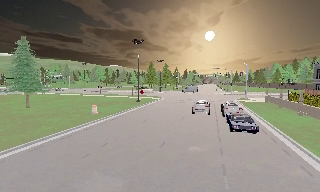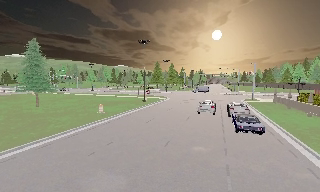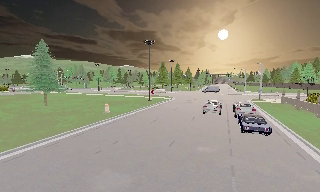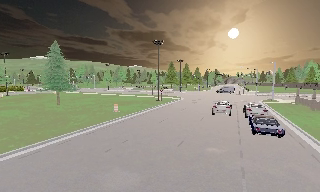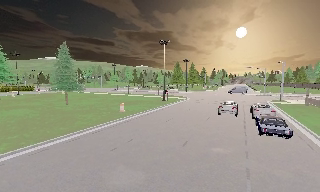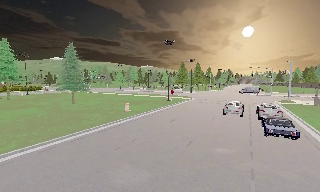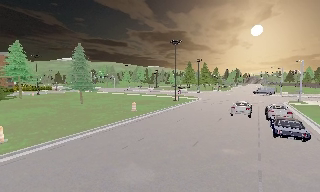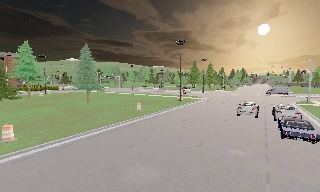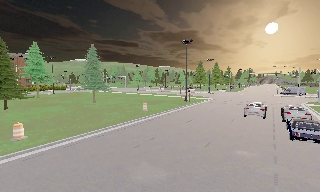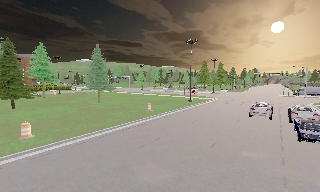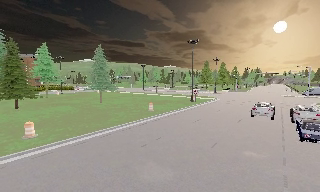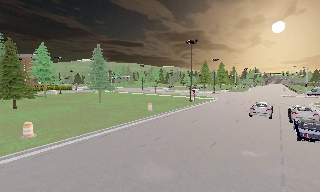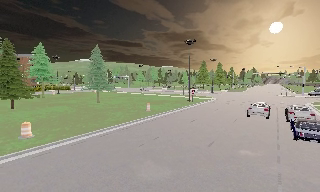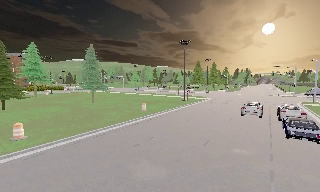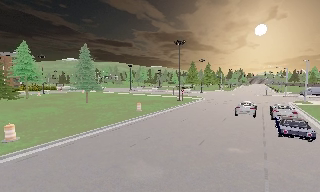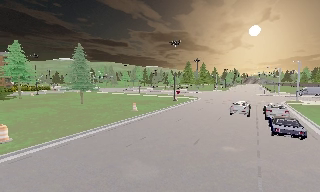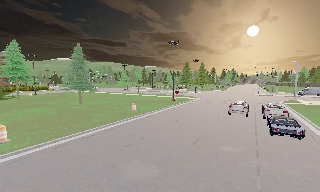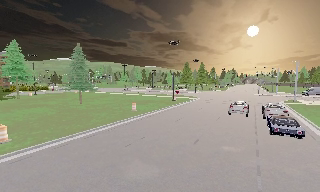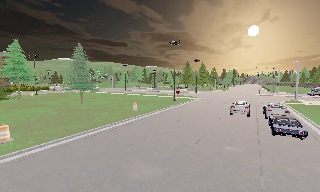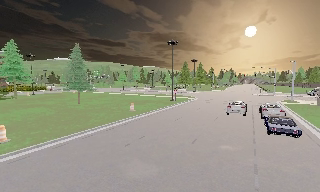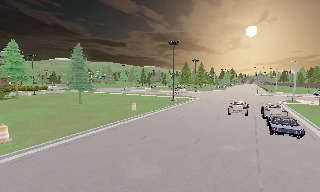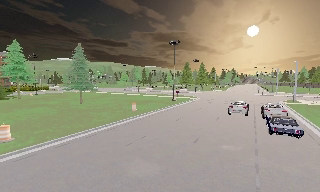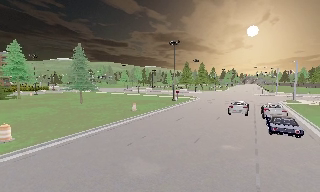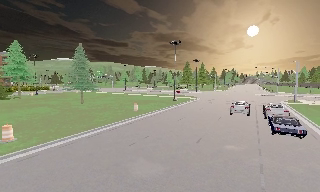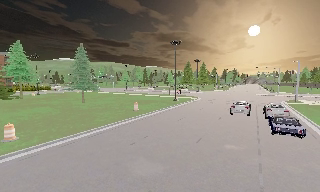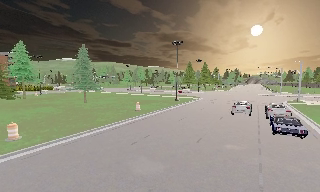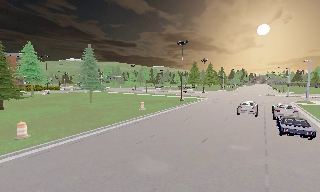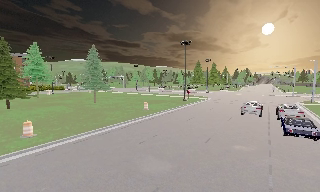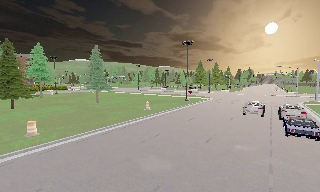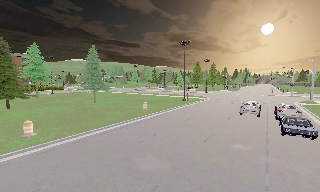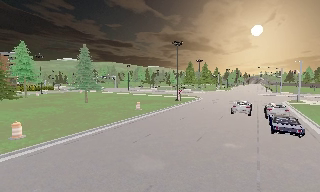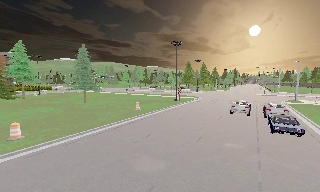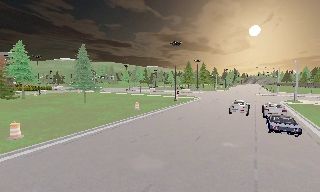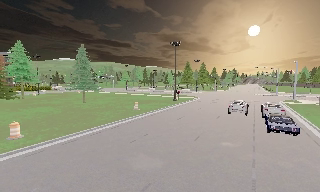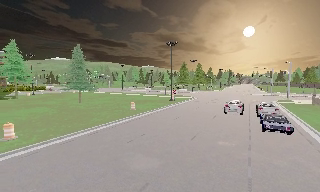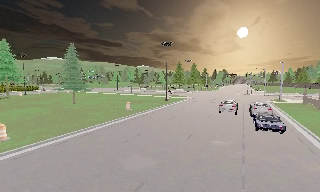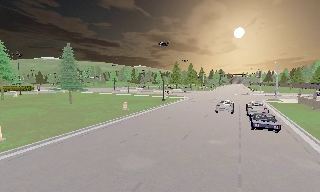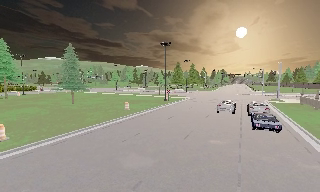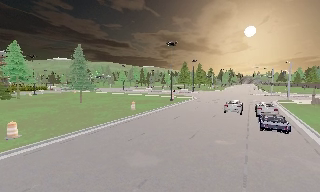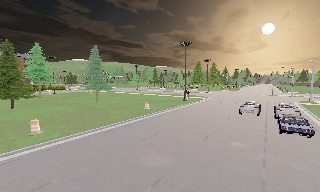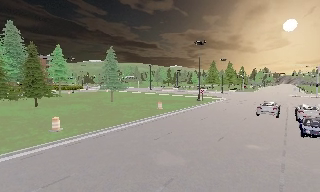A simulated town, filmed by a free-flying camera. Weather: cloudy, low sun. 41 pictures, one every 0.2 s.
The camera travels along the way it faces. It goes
backward.
0.0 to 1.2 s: The scene slides to the right, as the camera pans about 15 degrees to its left.
1.2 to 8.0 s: The camera travels backward, about 1.5 m, so what stands in front gets smaller.
The film runs backward here.
